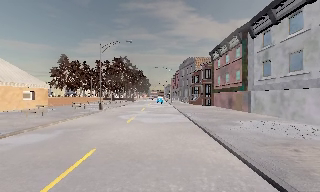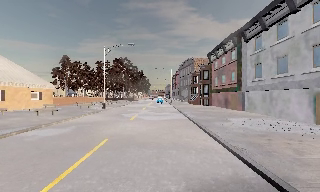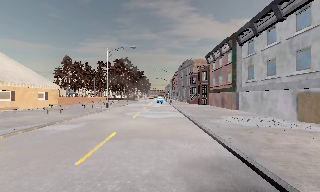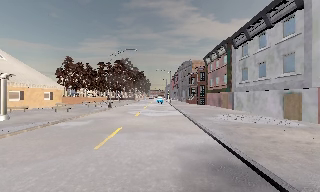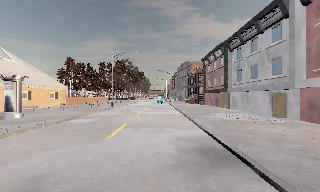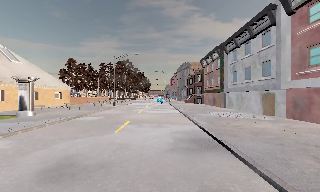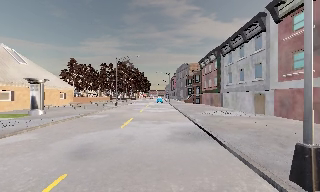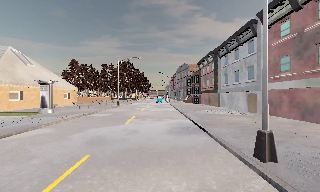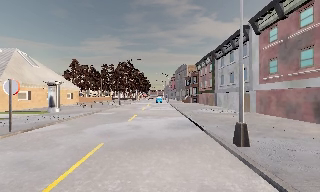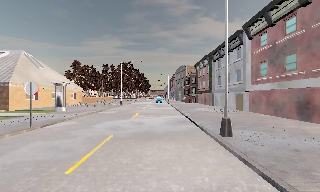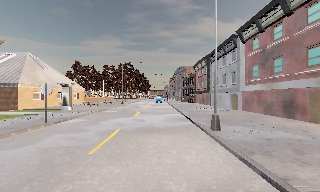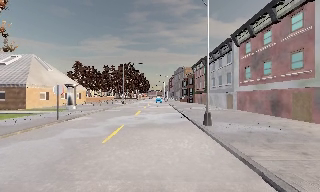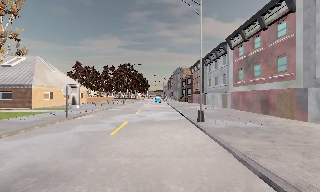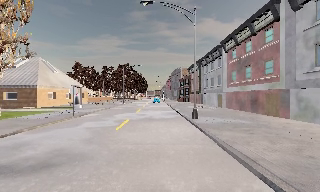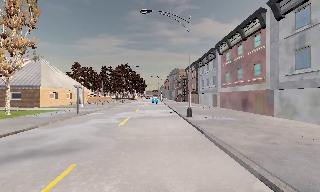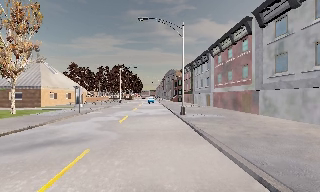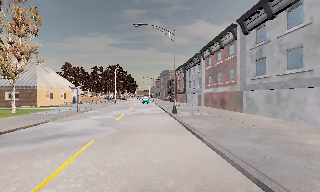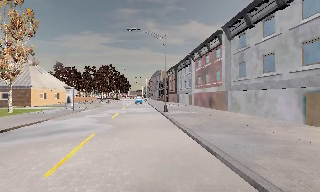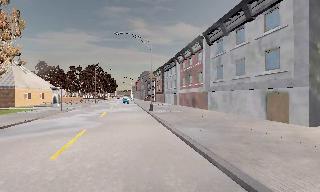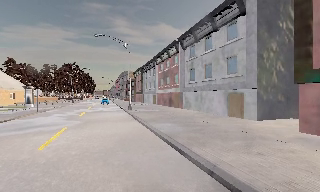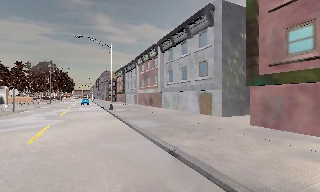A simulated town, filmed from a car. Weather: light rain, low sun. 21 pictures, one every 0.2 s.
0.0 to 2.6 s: The camera travels backward, about 14 m, so what stands in front gets smaller.
2.6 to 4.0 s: The scene slides to the left, as the camera pans about 25 degrees to its right. It travels backward, about 8 m, so what stands in front gets smaller.
The film runs backward here.
